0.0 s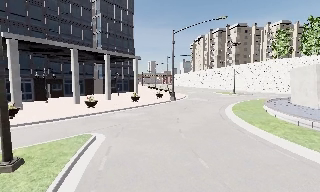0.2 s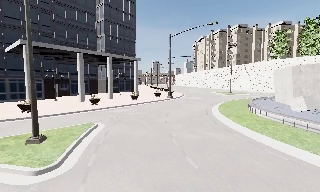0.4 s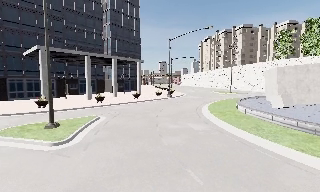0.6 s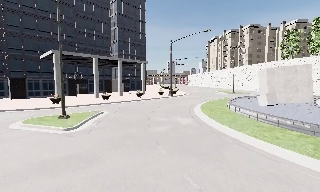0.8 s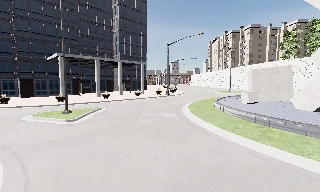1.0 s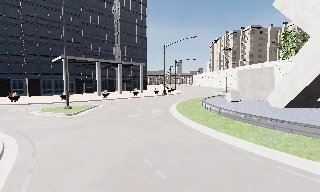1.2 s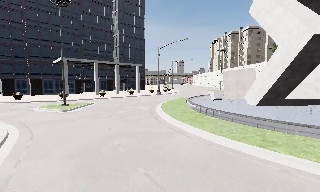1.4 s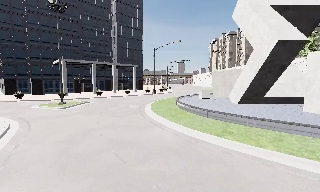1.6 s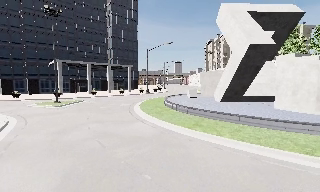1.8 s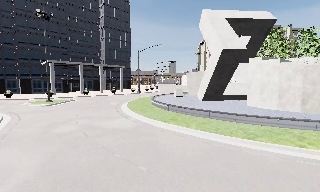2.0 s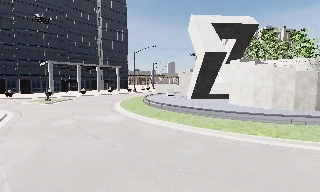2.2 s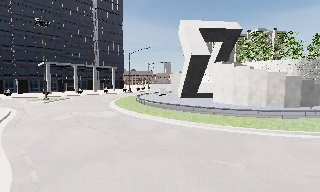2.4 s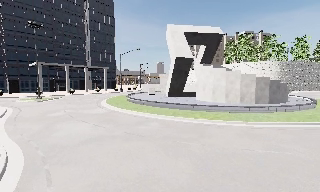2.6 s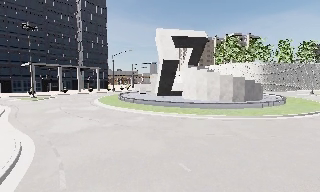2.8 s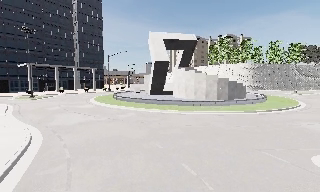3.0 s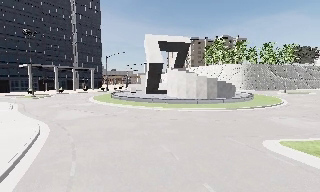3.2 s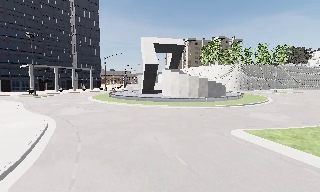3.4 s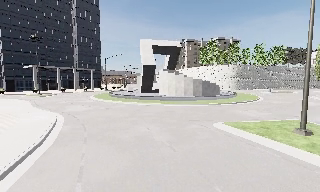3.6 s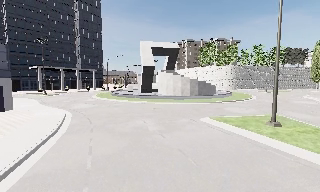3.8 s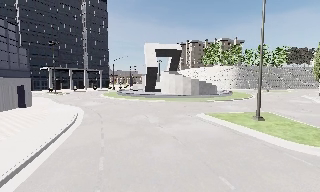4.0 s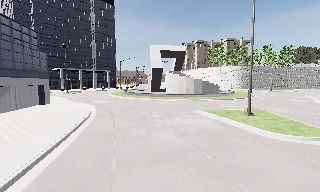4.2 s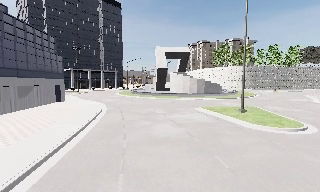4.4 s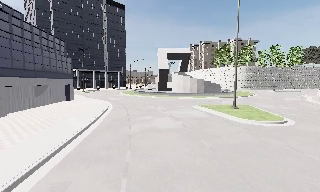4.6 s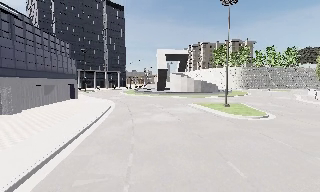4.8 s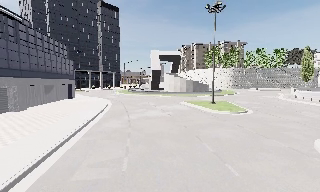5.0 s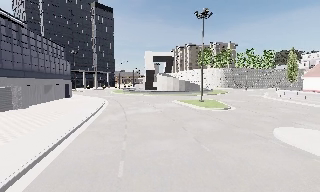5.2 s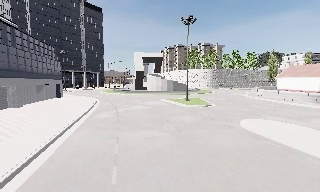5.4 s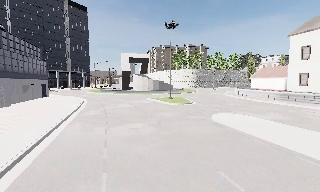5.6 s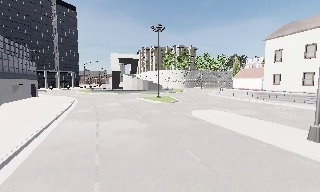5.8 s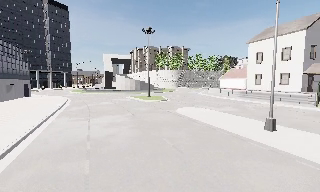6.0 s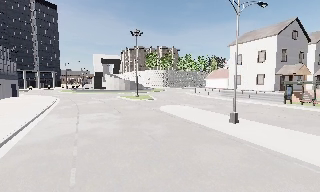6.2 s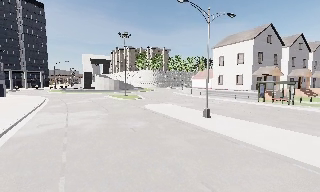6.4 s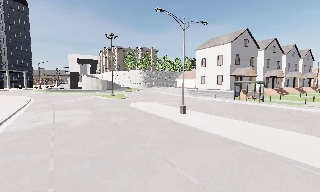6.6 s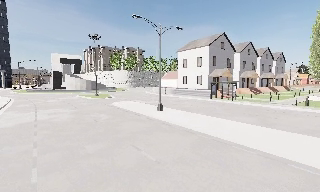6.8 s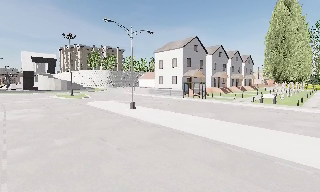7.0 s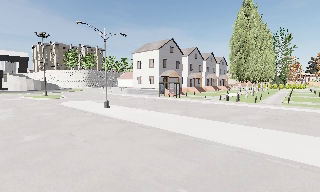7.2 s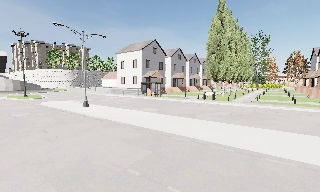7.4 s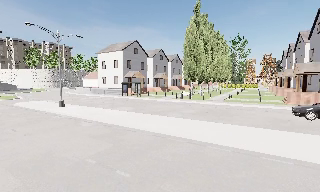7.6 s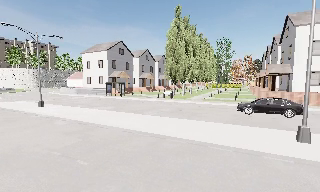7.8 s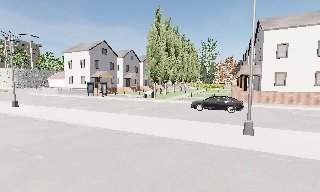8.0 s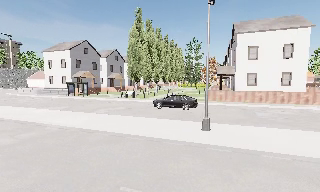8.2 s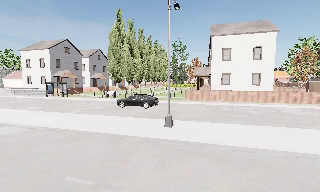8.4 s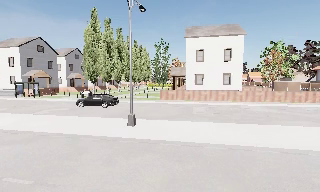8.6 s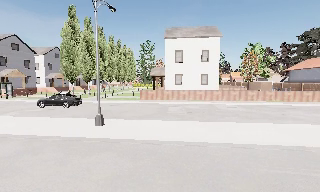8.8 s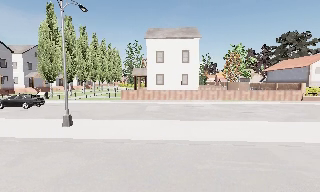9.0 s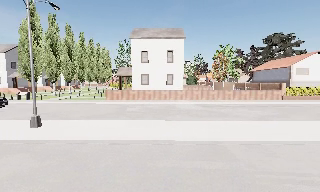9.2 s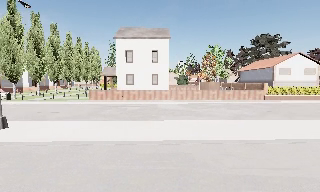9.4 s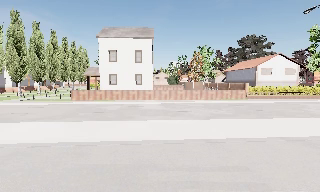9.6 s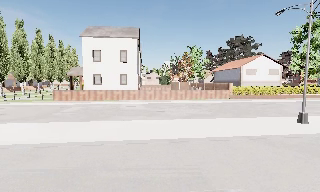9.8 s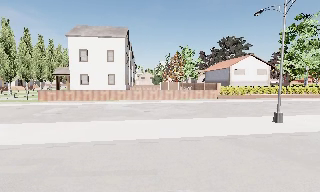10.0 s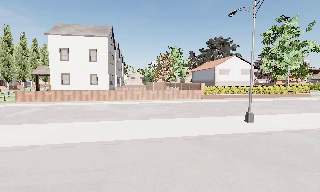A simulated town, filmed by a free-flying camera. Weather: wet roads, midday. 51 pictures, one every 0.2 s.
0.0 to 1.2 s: The camera pans to its left, which is counterclockwise from overhead, by about 10 degrees. It travels backward and to its right, about 14 m, so what stands in front gets smaller.
1.2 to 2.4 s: The camera travels backward and to its right, about 11 m, so what stands in front gets smaller.
2.4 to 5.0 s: The camera travels backward, about 25 m, so what stands in front gets smaller.
5.0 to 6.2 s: The scene slides to the left, as the camera pans about 20 degrees to its right. It travels backward, about 10 m, so what stands in front gets smaller.
6.2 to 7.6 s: The scene slides to the left, as the camera pans about 35 degrees to its right. It travels backward and to its right, about 11 m.
7.6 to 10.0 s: The camera swings to its right by about 35 degrees, and the scene slides to the left. It travels to its right, about 17 m, so close, fixed things drift to the left.
The film runs forward here.
